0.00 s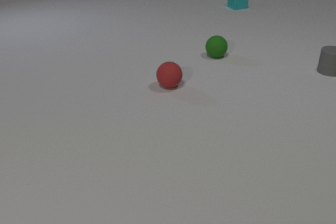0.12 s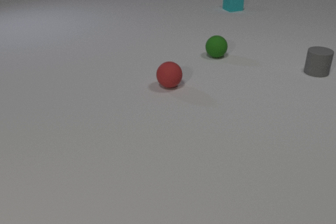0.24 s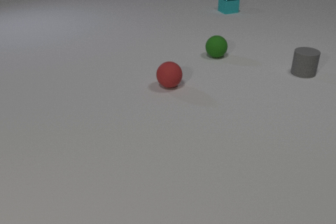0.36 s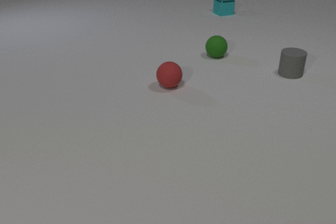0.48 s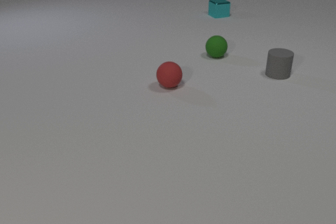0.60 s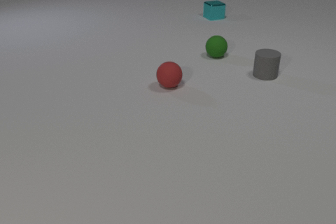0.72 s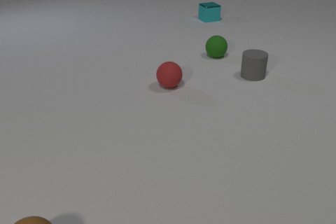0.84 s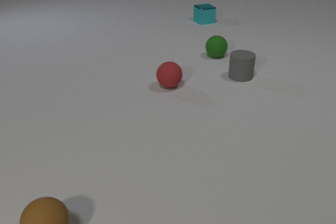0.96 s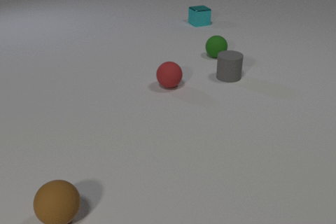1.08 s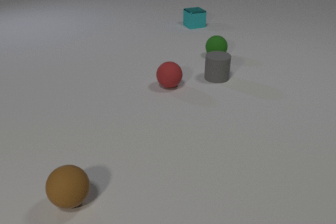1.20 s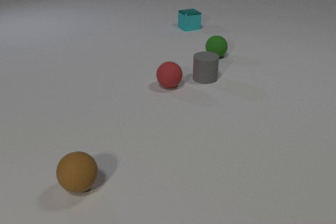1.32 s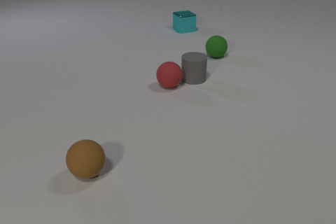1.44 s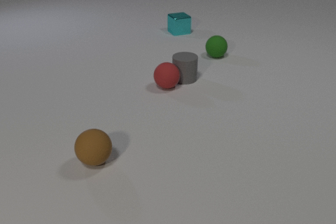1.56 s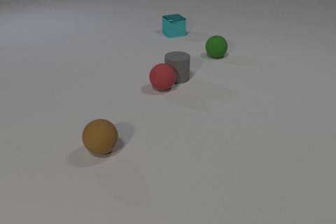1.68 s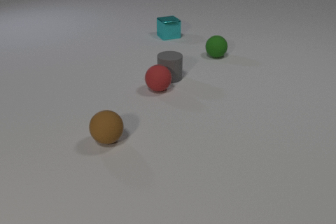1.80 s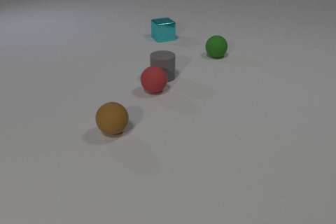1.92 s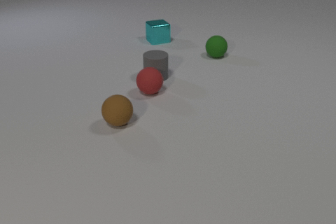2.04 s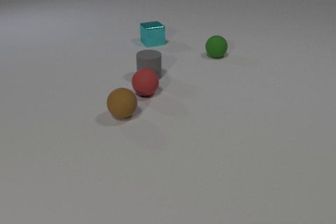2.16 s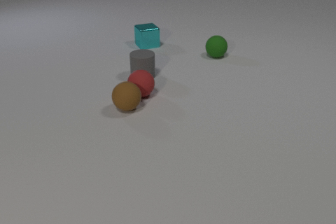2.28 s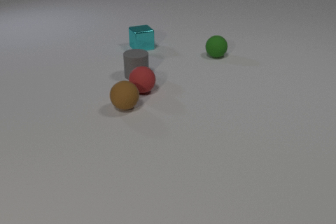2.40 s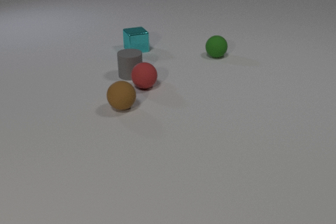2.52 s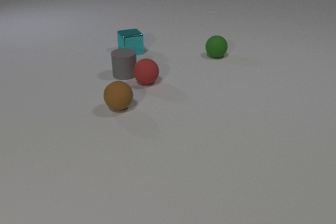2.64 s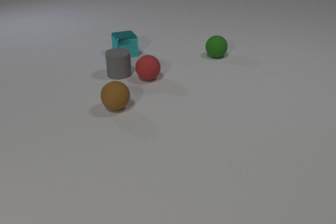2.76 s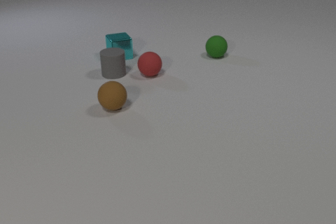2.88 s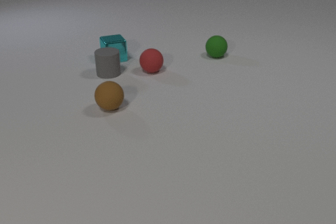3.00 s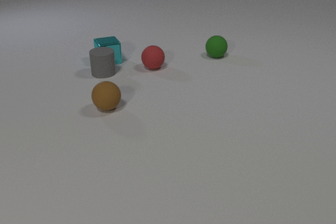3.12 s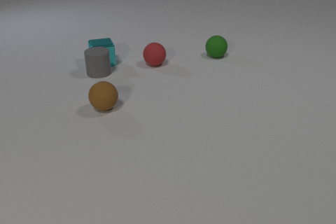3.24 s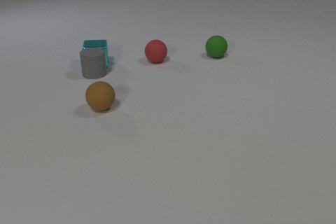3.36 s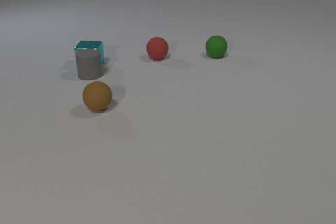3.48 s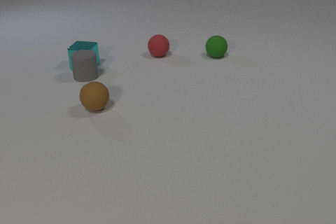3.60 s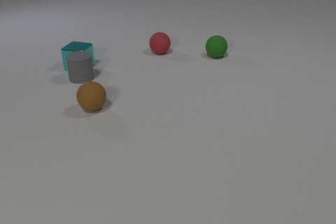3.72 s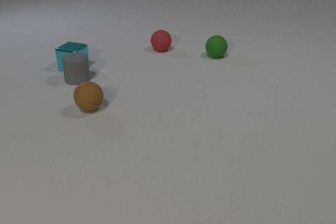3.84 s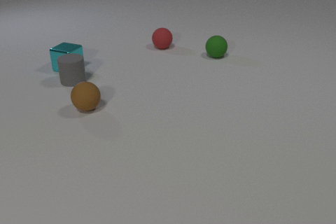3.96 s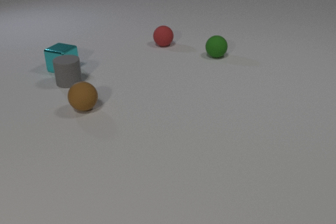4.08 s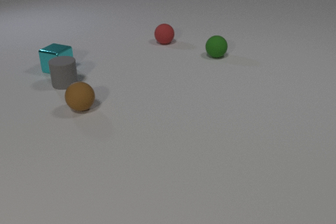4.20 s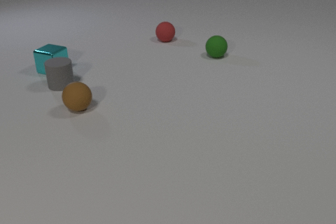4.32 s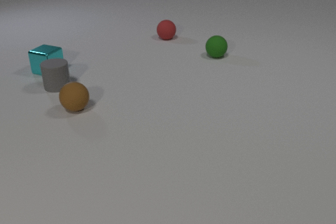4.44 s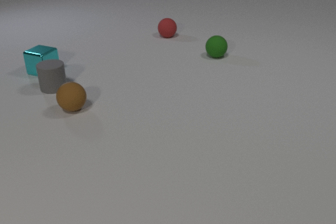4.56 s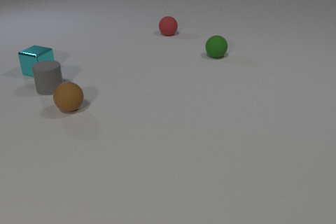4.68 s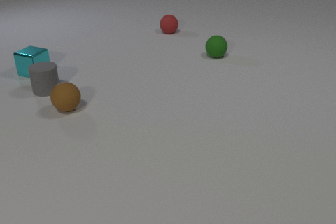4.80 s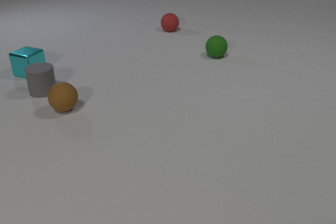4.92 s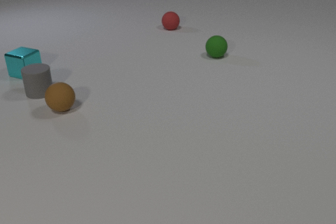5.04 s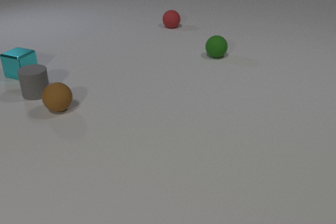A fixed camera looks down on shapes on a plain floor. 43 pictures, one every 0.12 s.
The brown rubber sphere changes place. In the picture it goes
away from the camera.
The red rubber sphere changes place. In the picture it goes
away from the camera.
0.00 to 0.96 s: The gray rubber cylinder slides to the left and toward the camera. The cyan metal cube slides toward the camera and to the left. The brown rubber sphere comes in at the bottom edge, rolls away from the camera and to the right.
0.96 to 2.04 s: The gray rubber cylinder slides to the left. The red rubber sphere rolls to the left and toward the camera. The cyan metal cube slides toward the camera and to the left. The brown rubber sphere rolls away from the camera and to the right. The gray rubber cylinder and the red rubber sphere collide.
2.04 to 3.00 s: The gray rubber cylinder slides to the left. The red rubber sphere rolls away from the camera. The cyan metal cube slides toward the camera and to the left. The brown rubber sphere rolls away from the camera and to the left. The red rubber sphere and the brown rubber sphere collide.
3.00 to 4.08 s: The gray rubber cylinder slides to the left and toward the camera. The red rubber sphere rolls away from the camera. The cyan metal cube slides to the left, spins clockwise seen from above by about 45 degrees, its near face sliding to the left. The brown rubber sphere rolls to the left. The gray rubber cylinder and the cyan metal cube collide.
4.08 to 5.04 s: The gray rubber cylinder slides to the left and toward the camera. The red rubber sphere rolls away from the camera. The cyan metal cube slides to the left. The brown rubber sphere rolls to the left.
How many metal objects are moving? 1.
How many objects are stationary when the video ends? 1.
What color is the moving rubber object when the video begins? gray.
